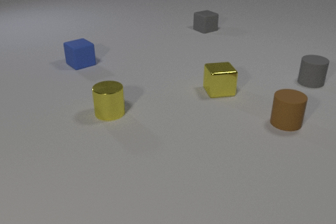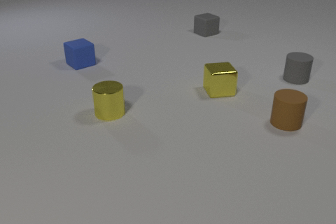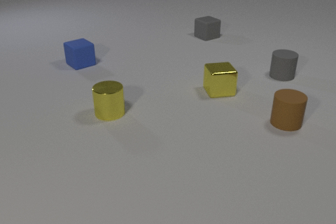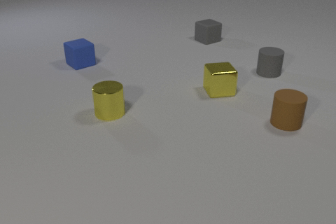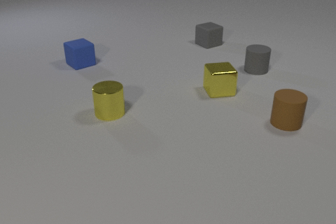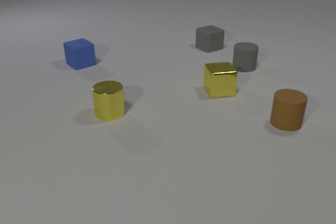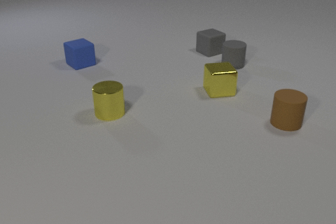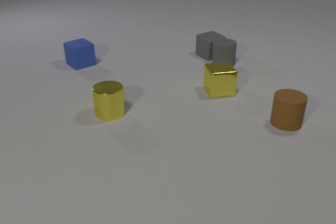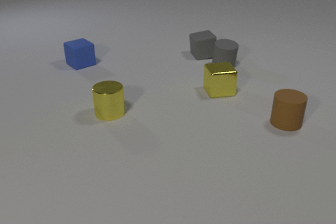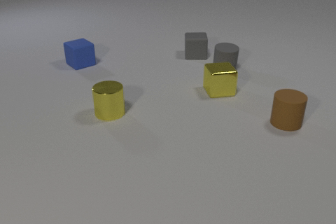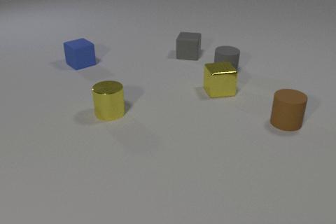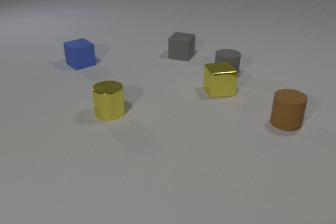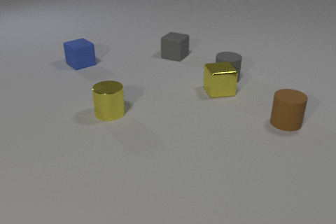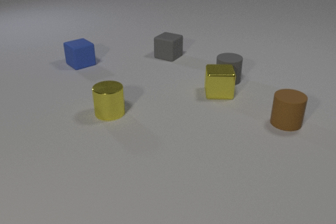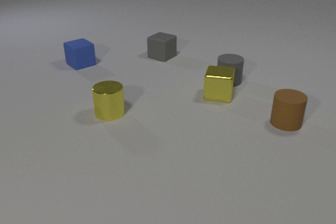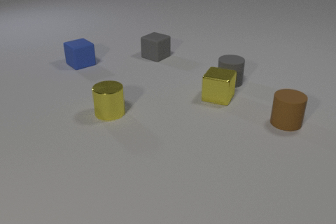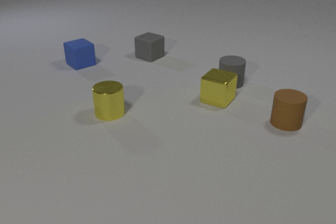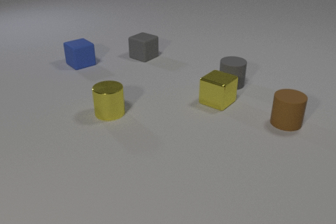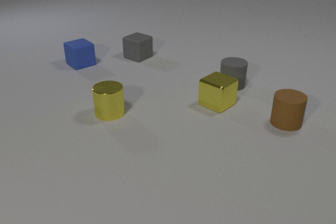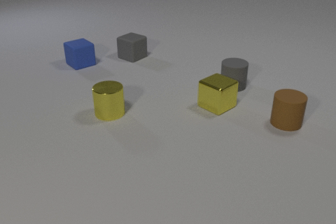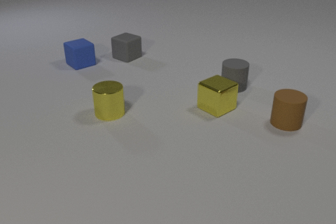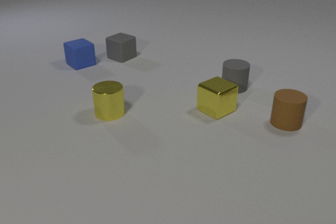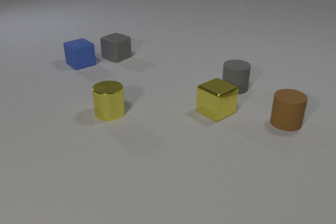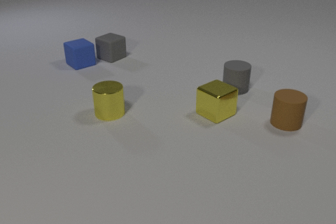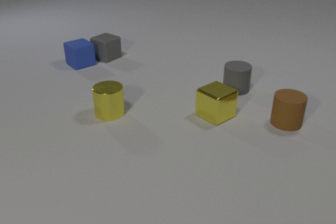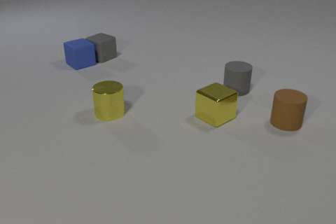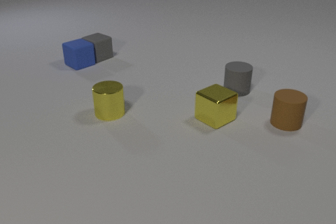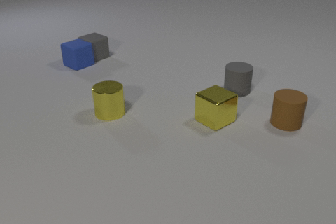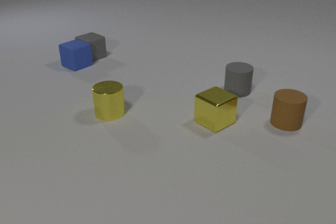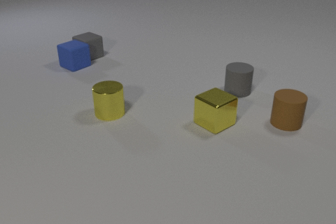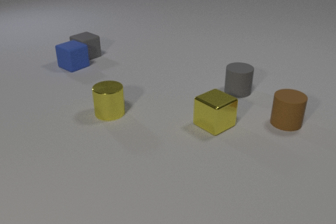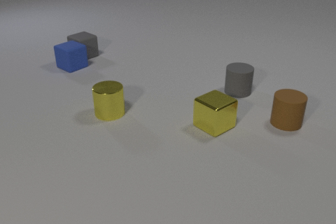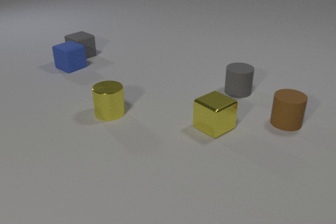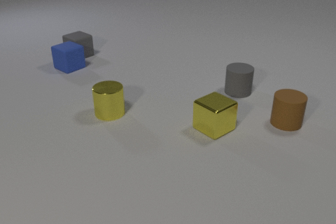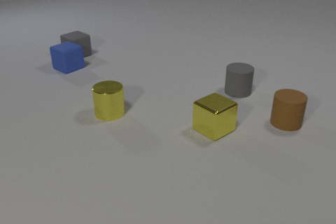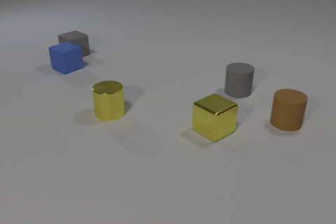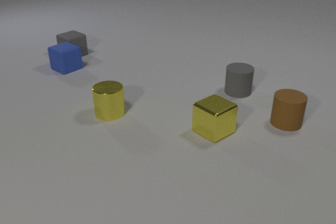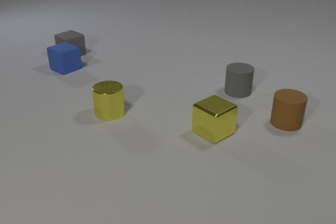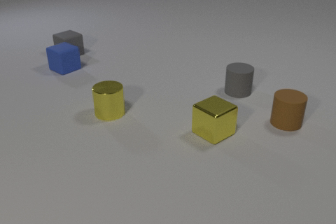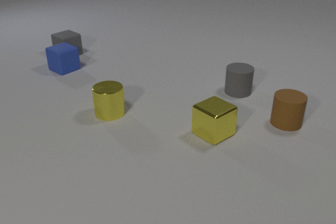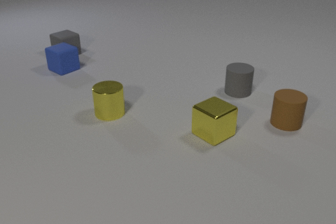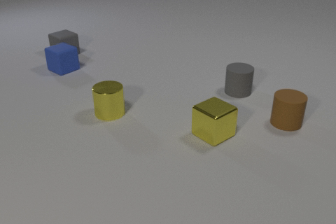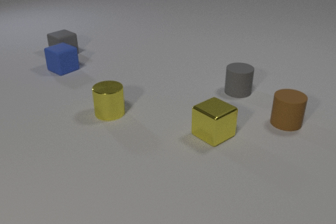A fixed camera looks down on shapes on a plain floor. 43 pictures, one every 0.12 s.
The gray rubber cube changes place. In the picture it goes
to the left.
The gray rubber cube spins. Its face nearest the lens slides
to the left.
0.00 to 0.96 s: The gray rubber cube slides toward the camera, spins so that its near face slides to the left, clockwise seen from above. The gray rubber cylinder slides to the left. The gray rubber cube and the gray rubber cylinder collide.
0.96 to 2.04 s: The gray rubber cube slides to the left, spins clockwise seen from above by about 60 degrees, its near face sliding to the left. The gray rubber cylinder slides toward the camera. The yellow metal cube slides toward the camera, spins so that its near face slides to the left, clockwise seen from above. The gray rubber cylinder and the yellow metal cube collide.
2.04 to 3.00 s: The gray rubber cube slides to the left. The gray rubber cylinder slides toward the camera. The yellow metal cube slides toward the camera. The gray rubber cube and the blue rubber cube collide.
3.00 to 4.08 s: The gray rubber cube slides to the left and away from the camera. The yellow metal cube slides toward the camera. The blue rubber cube slides to the left and toward the camera.
4.08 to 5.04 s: The gray rubber cube slides to the left and away from the camera. The yellow metal cube slides toward the camera. The blue rubber cube slides to the left.
How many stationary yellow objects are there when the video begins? 2.
How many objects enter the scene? 0.
Are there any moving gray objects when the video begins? yes.
